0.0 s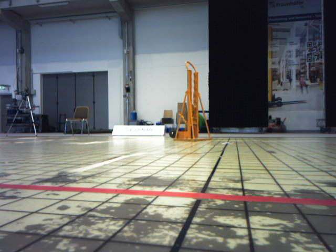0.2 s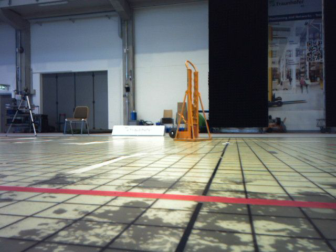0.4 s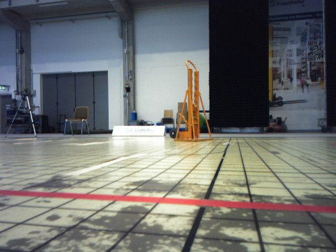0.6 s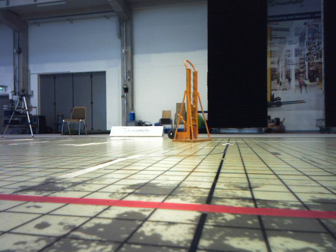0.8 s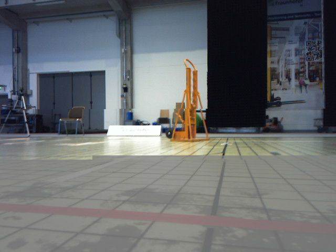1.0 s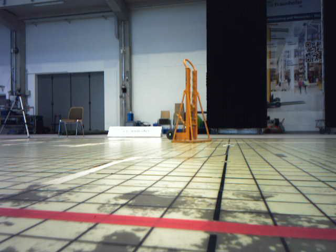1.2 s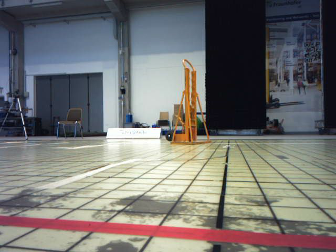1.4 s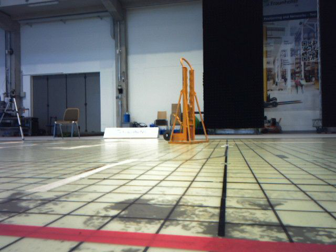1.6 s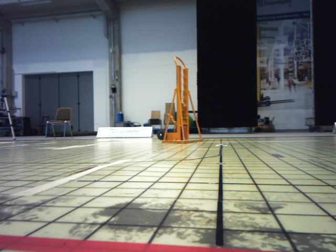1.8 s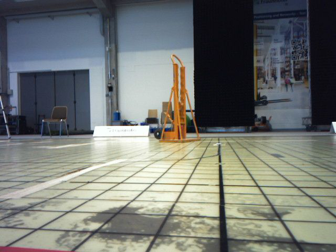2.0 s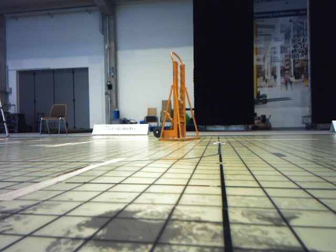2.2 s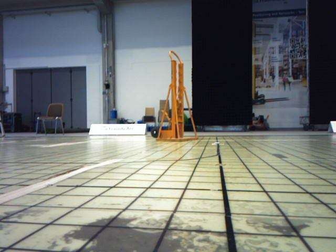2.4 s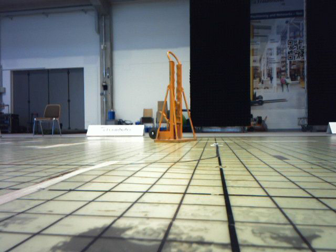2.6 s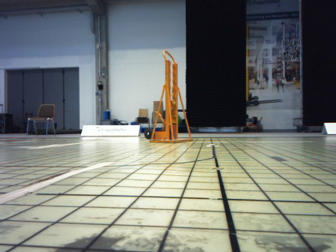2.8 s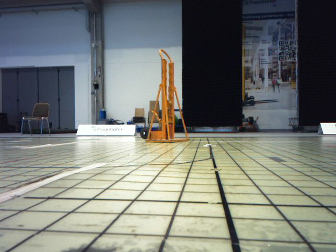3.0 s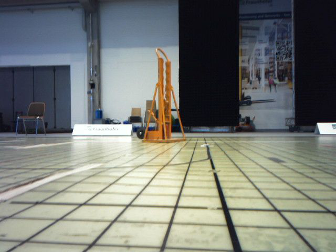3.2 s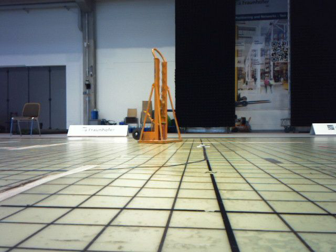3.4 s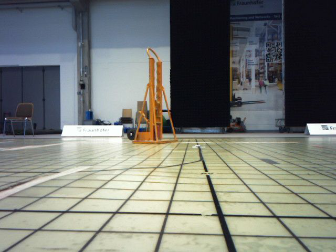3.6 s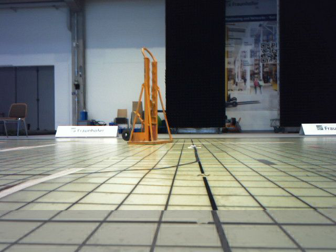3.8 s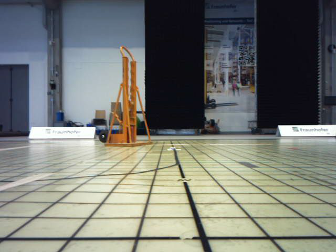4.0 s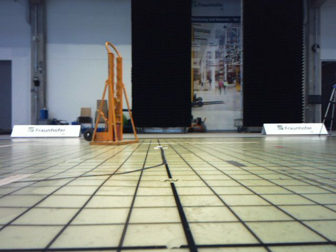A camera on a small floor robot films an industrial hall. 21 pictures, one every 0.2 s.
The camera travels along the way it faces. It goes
forward.
0.0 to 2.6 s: The camera travels forward, about 0.5 m, so what stands in front looms larger.
2.6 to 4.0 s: The scene slides to the left, as the camera pans about 10 degrees to its right. It travels forward, about 0.3 m, so what stands in front looms larger.
The film runs forward here.
